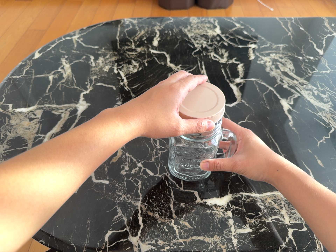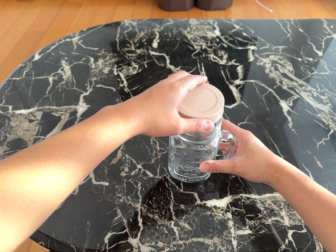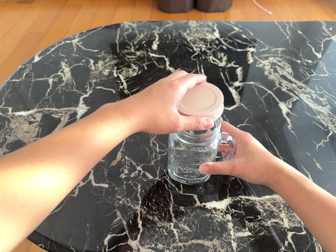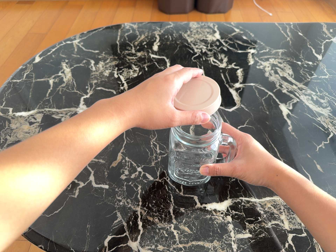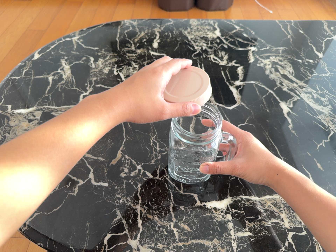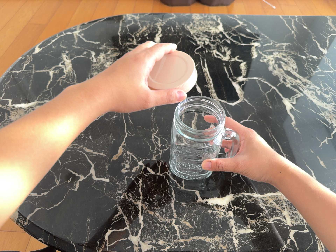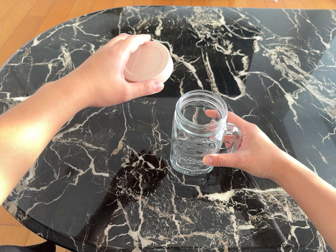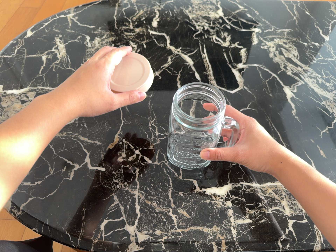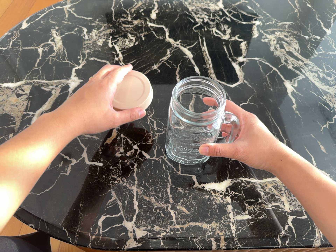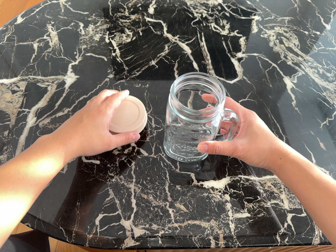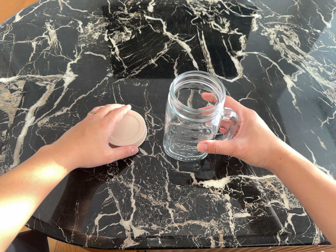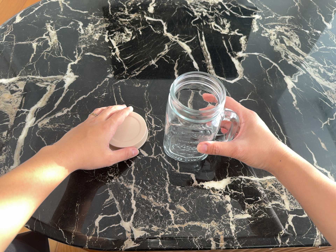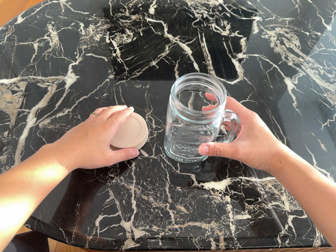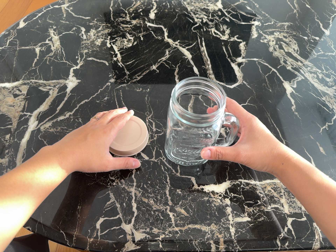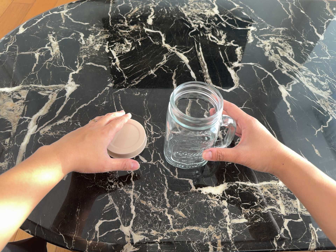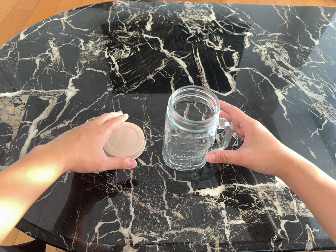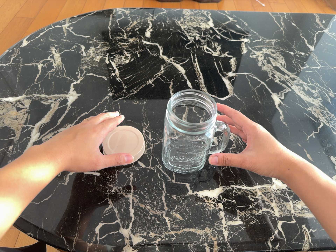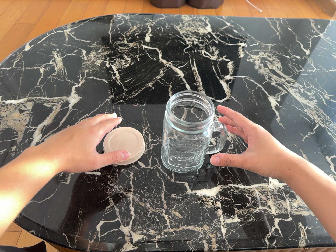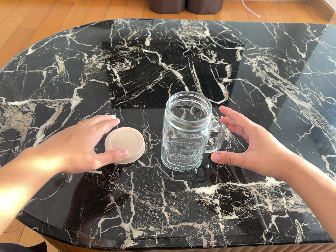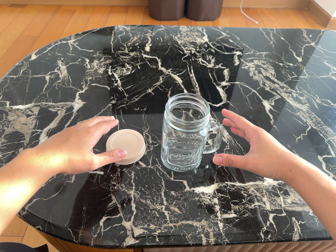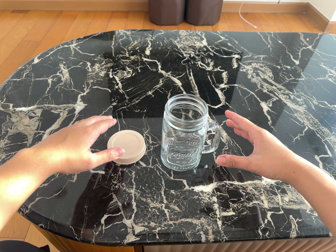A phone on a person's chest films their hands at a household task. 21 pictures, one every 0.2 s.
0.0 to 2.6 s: The camera shifts only a little, or ends up much as it began.
2.6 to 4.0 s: The camera travels backward, about 8 cm, so what stands in front gets smaller. Its aim tips toward the top of its view by about 10 degrees.
The film runs backward here.
